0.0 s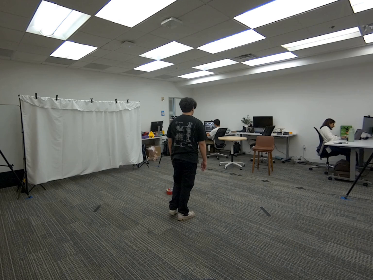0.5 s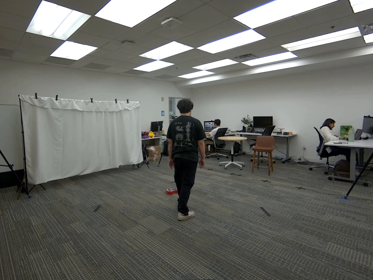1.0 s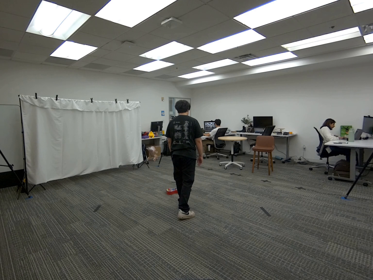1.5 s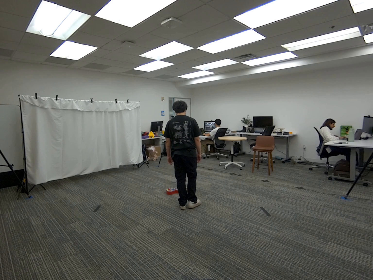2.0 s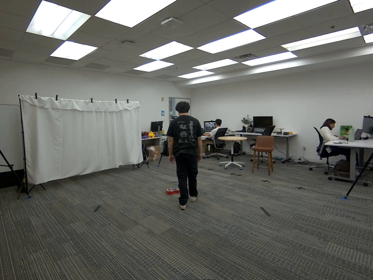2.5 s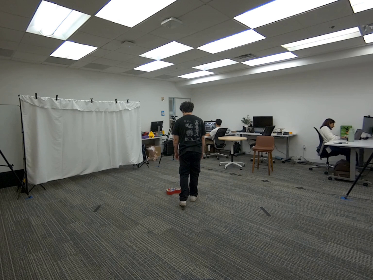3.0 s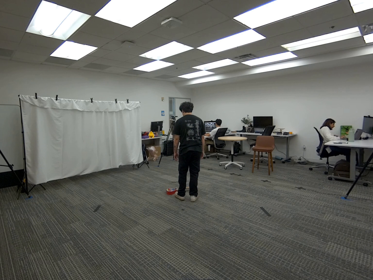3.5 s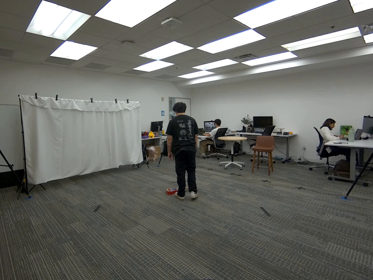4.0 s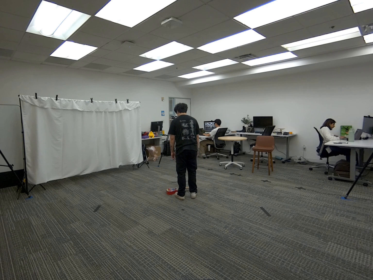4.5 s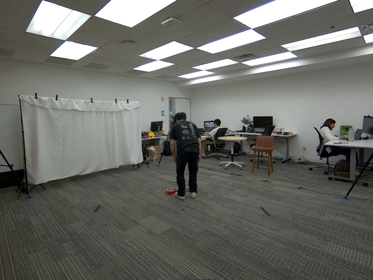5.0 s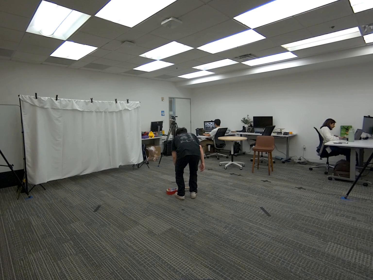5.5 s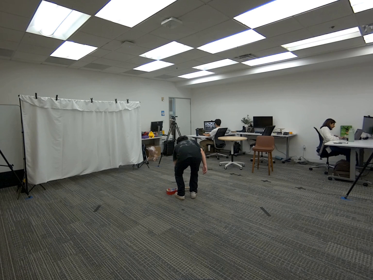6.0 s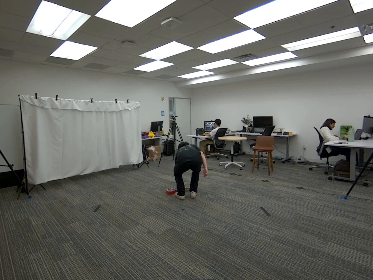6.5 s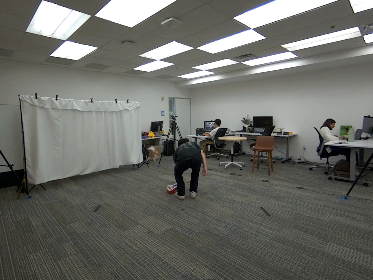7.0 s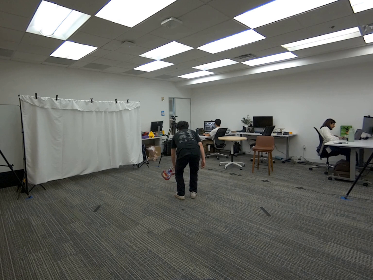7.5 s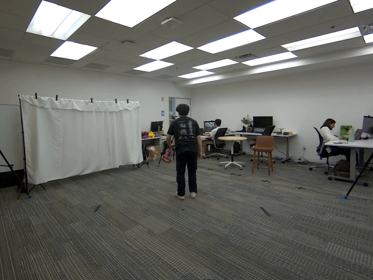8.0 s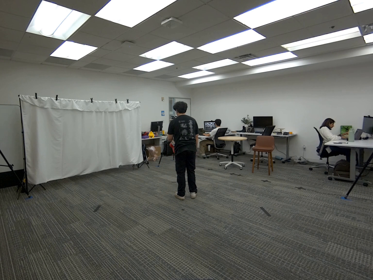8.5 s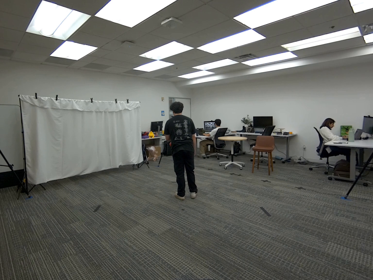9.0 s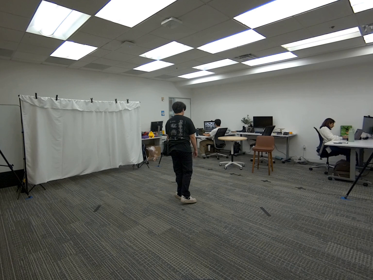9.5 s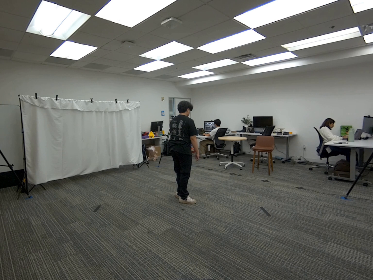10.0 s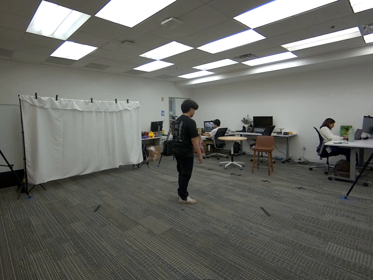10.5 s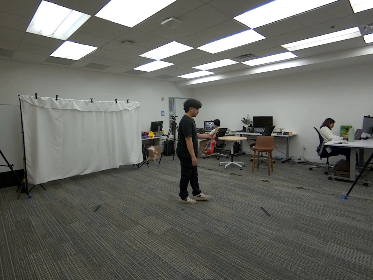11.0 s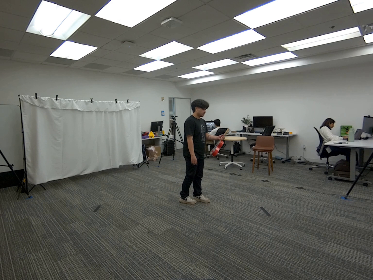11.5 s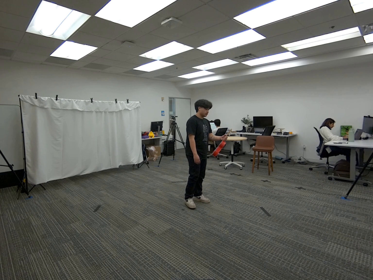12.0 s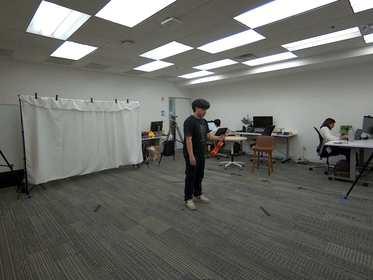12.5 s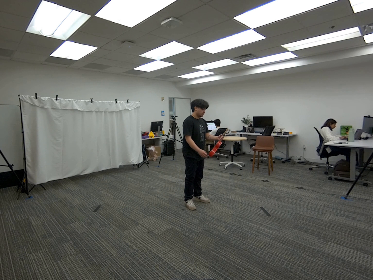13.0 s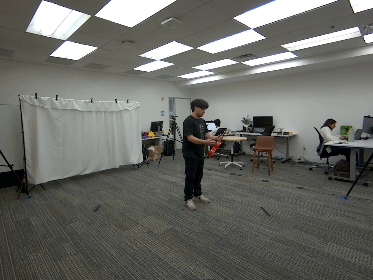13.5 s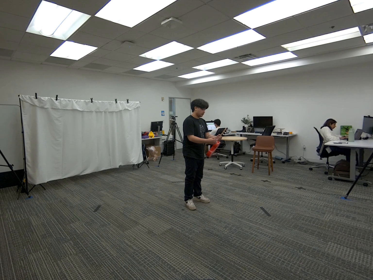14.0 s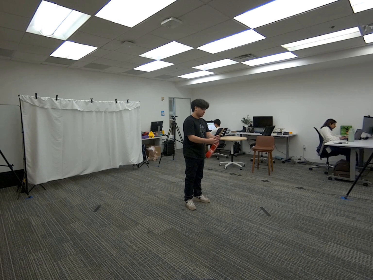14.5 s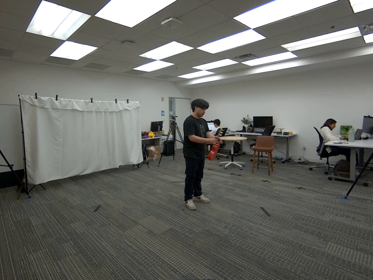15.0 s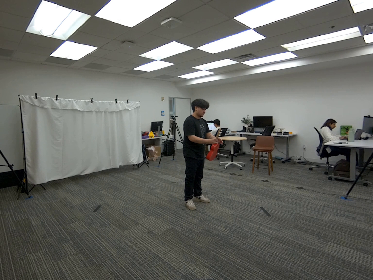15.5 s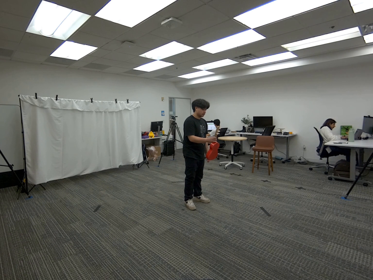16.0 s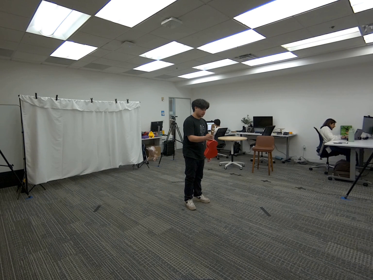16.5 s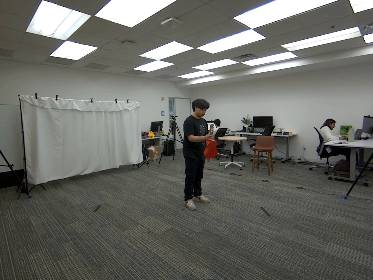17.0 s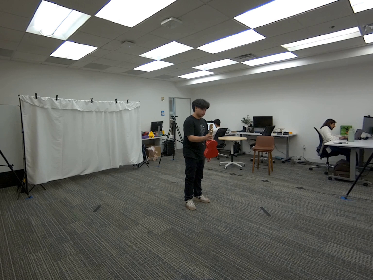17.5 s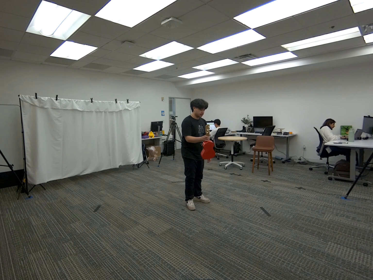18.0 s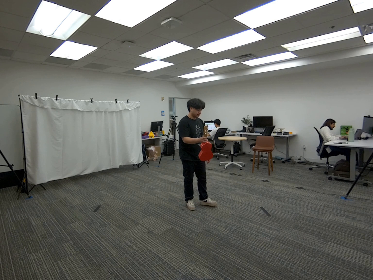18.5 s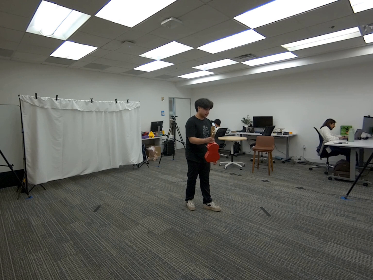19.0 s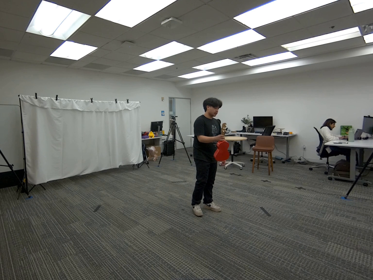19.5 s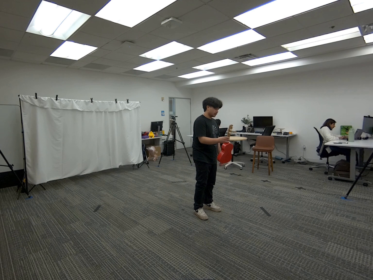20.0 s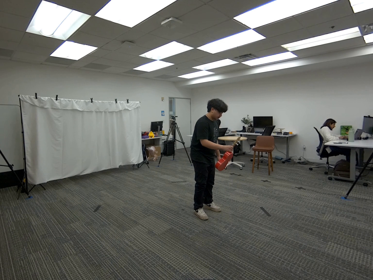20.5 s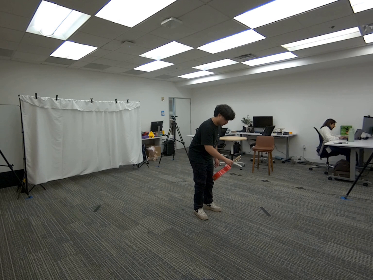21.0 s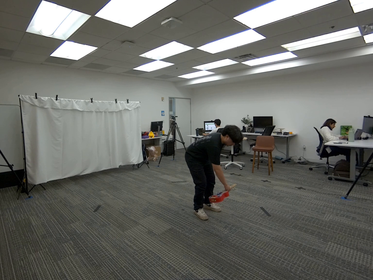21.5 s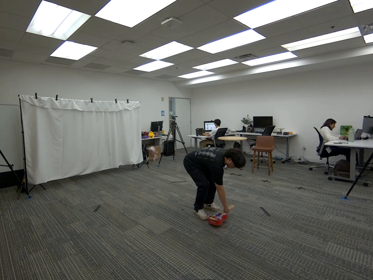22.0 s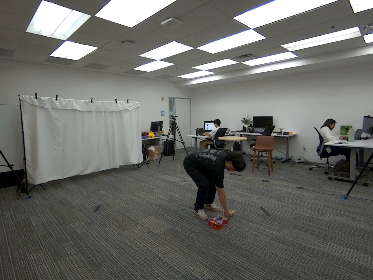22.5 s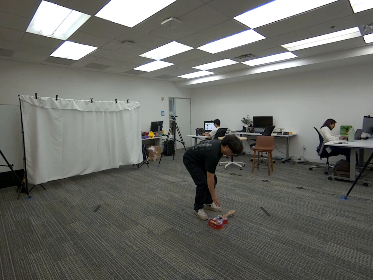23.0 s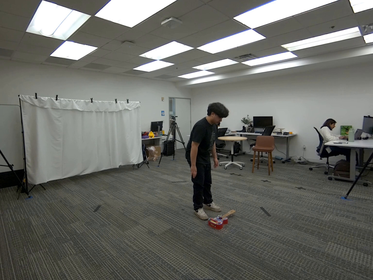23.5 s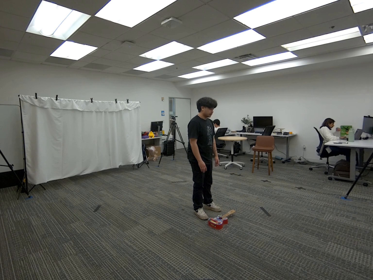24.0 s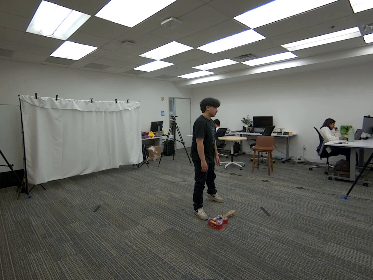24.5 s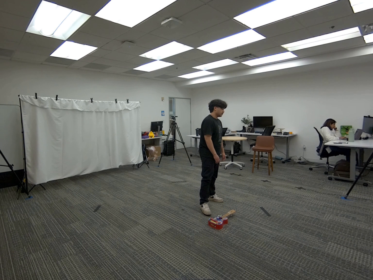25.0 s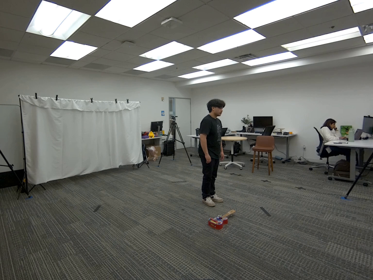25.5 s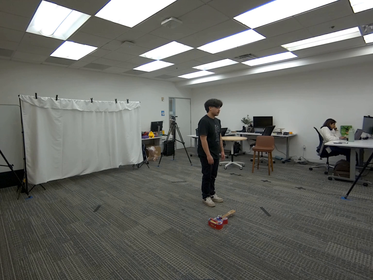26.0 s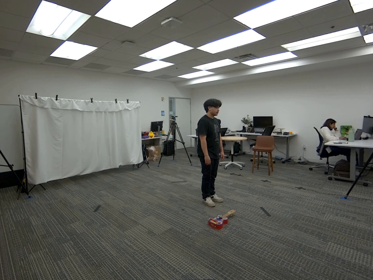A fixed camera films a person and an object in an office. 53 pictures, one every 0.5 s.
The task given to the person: walk over to the guitar on the ground and pick up using left hand. Pass the guitar to your right hand while walking around the bounding area. Place the guitar down with right hand.
